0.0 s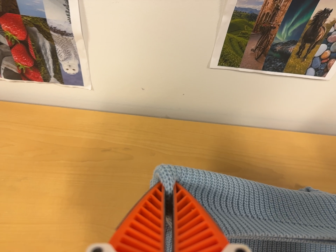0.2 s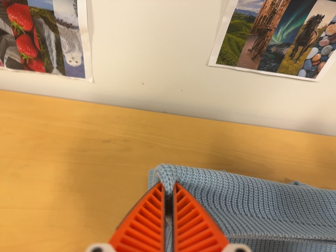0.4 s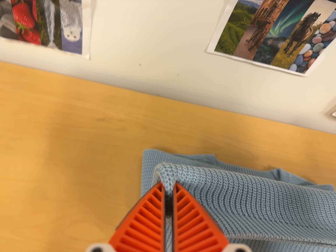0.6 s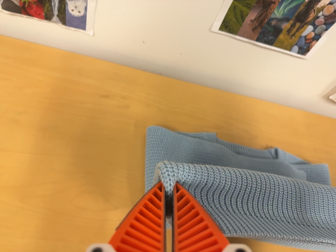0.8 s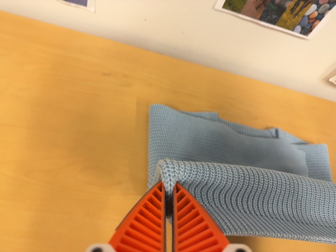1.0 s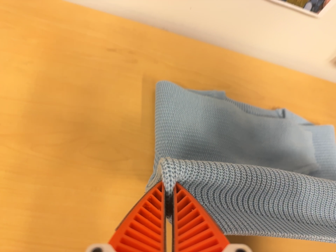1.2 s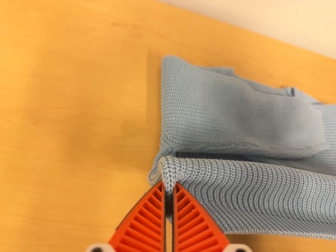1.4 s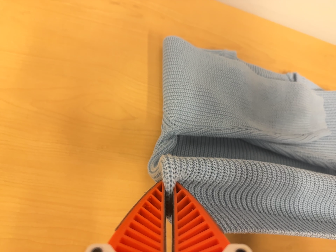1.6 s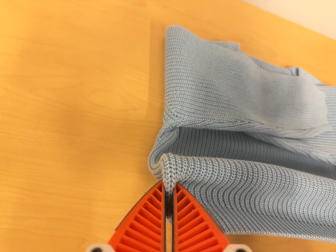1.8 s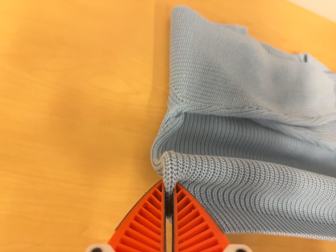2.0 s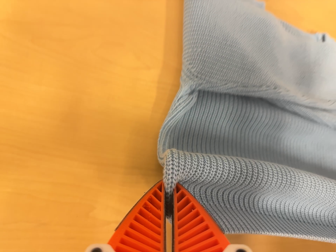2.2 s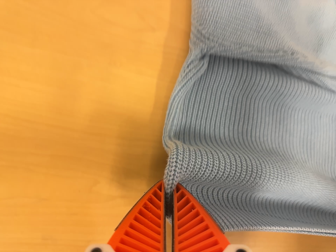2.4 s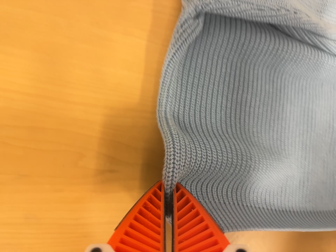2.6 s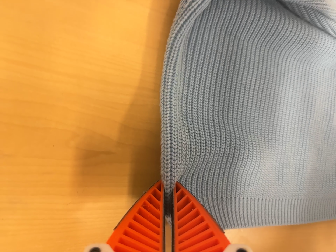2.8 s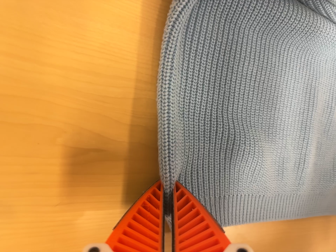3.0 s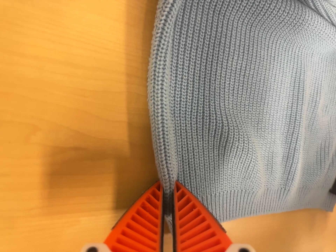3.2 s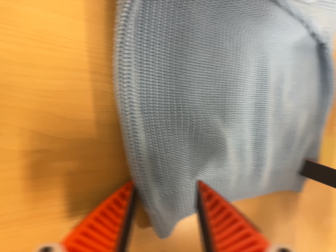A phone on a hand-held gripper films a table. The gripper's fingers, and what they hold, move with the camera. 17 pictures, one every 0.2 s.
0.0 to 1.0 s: The camera travels to its left and toward the bottom of its view, about 12 cm. Its aim tips toward the bottom of its view by about 10 degrees, and the scene shifts upward.
1.0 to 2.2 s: The camera travels forward, to its left and toward the bottom of its view, about 12 cm, so what stands in front looms larger. Its aim tips toward the bottom of its view by about 15 degrees, and the scene shifts upward.
2.2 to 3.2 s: The scene slides to the left, as the camera pans about 15 degrees to its right. It travels forward, about 6 cm, so what stands in front looms larger. Its aim tips toward the bottom of its view by about 15 degrees, and the scene shifts upward.
The film runs backward here.
